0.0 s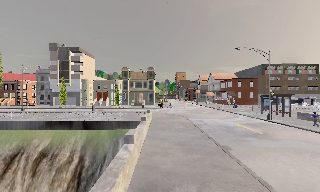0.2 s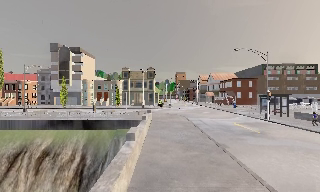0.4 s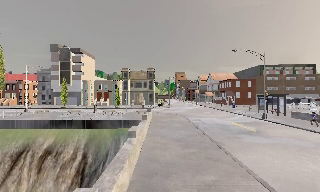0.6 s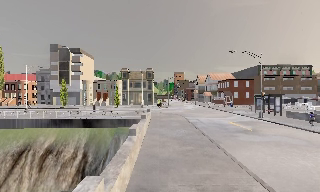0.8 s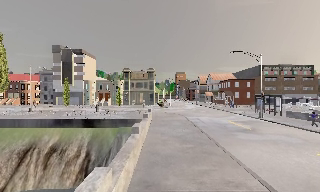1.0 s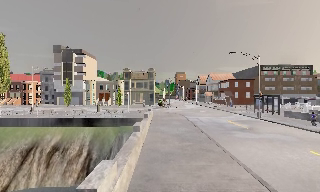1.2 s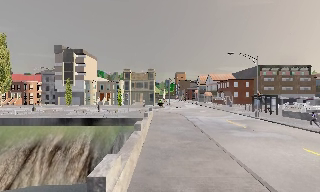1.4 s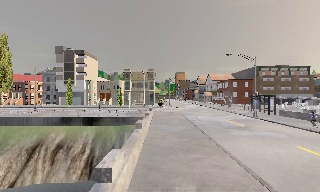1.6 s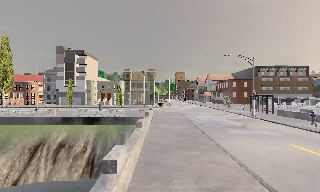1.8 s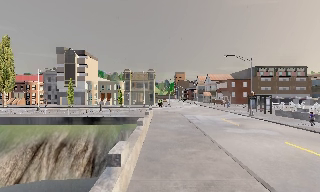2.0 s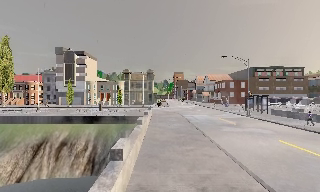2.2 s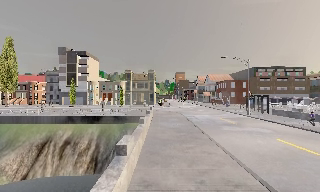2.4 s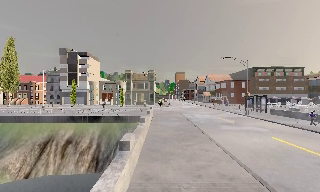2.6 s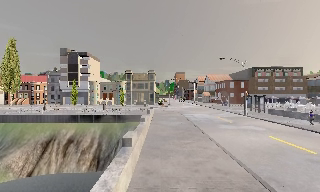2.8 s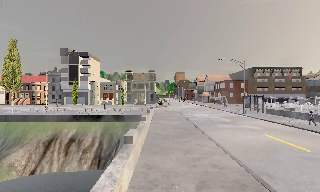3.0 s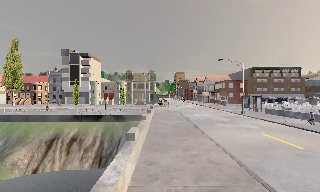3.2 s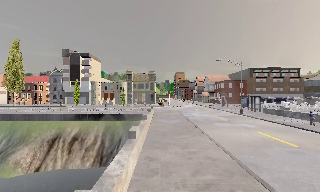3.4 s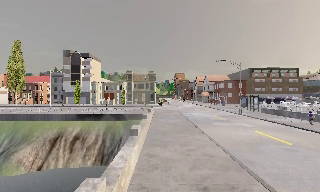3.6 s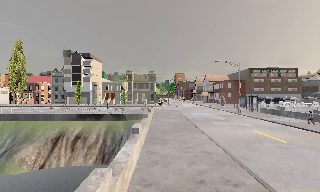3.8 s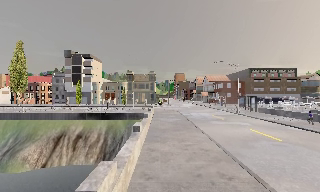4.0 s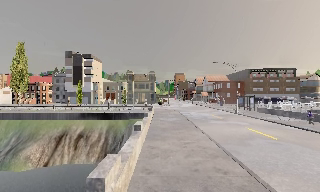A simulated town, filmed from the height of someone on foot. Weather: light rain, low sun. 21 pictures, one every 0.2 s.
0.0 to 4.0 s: The camera travels backward, about 7 m, so what stands in front gets smaller.
The film runs backward here.
